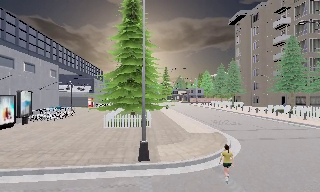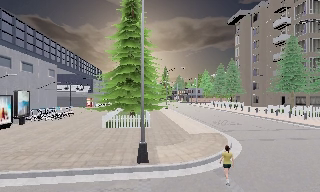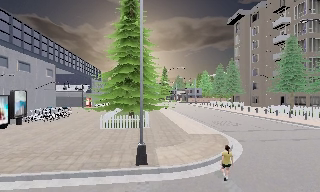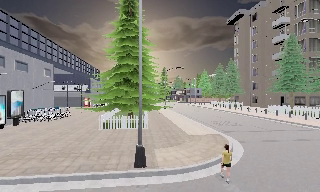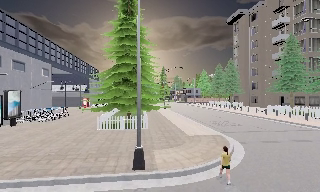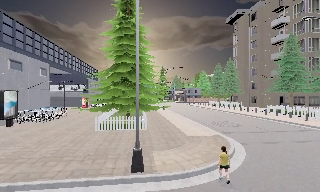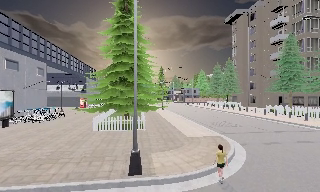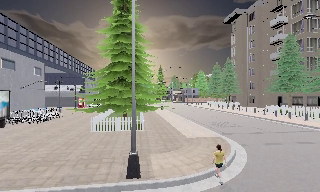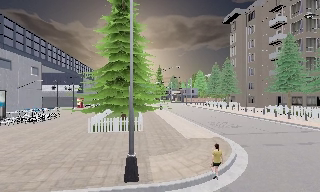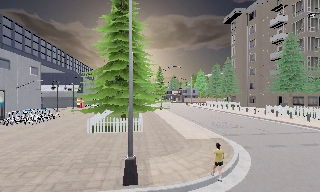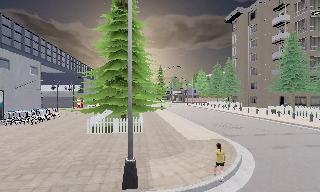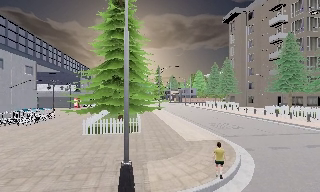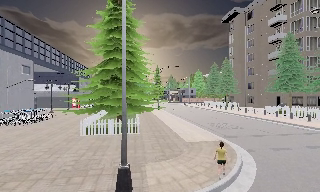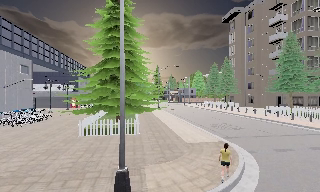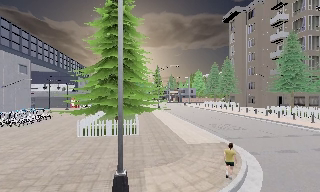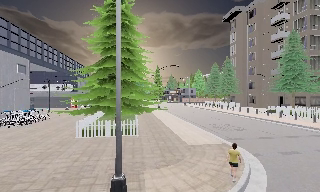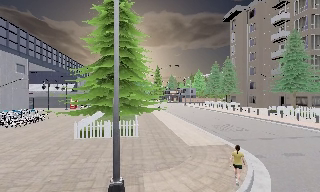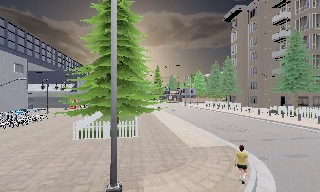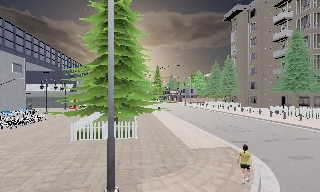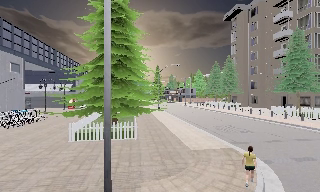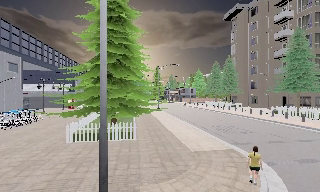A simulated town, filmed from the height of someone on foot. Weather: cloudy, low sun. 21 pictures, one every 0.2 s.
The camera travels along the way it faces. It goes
forward.
0.0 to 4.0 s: The camera travels forward, about 3.5 m, so what stands in front looms larger.
The film runs forward here.
